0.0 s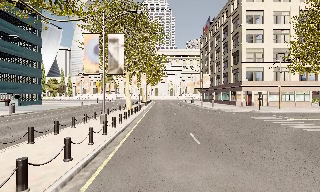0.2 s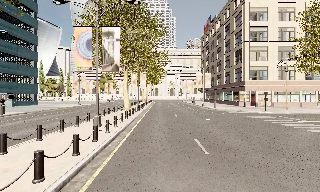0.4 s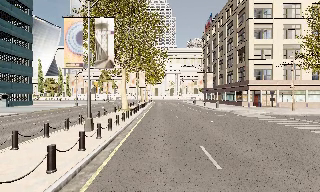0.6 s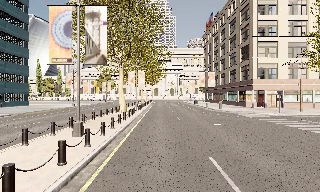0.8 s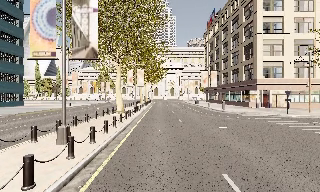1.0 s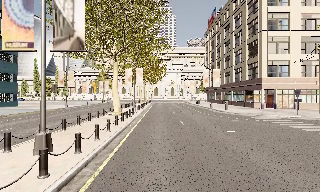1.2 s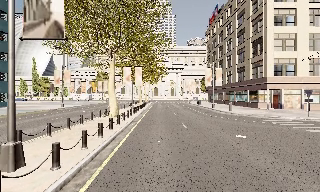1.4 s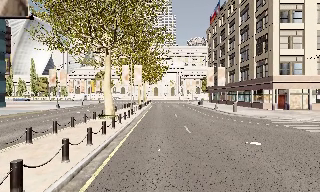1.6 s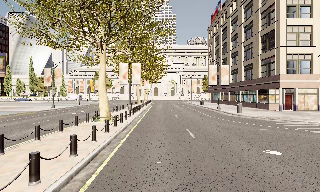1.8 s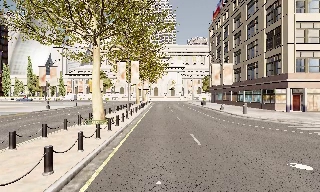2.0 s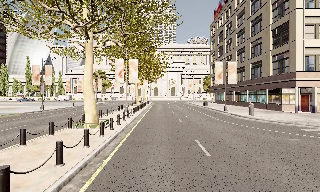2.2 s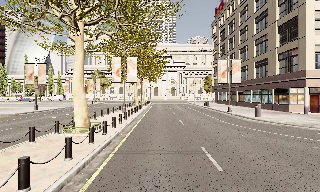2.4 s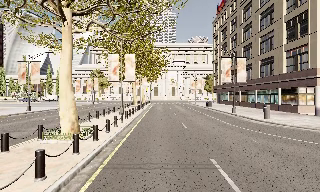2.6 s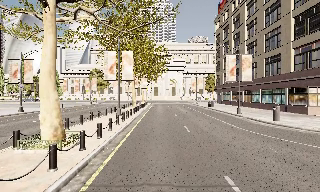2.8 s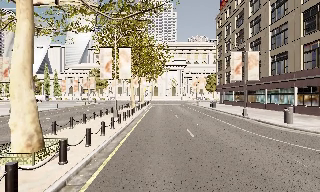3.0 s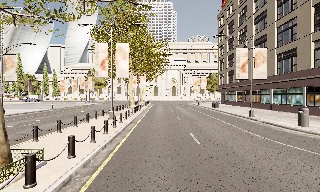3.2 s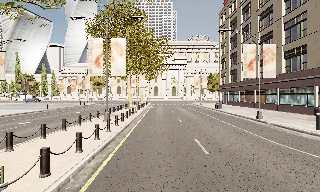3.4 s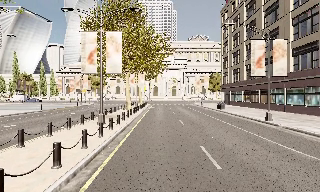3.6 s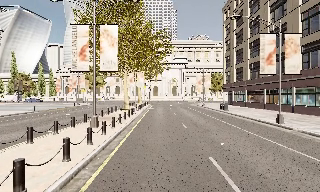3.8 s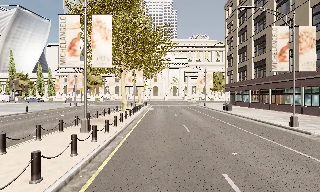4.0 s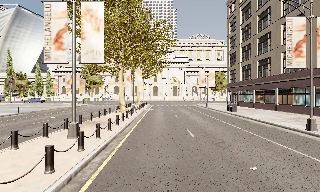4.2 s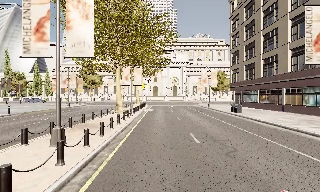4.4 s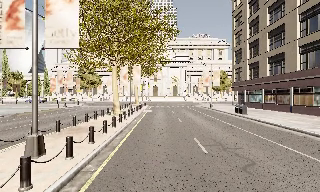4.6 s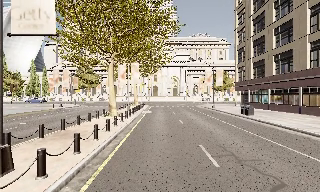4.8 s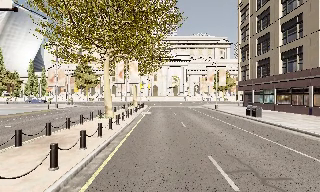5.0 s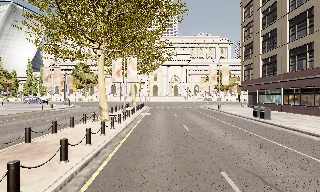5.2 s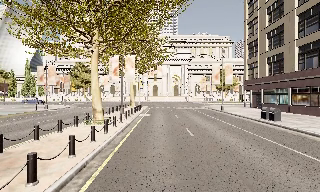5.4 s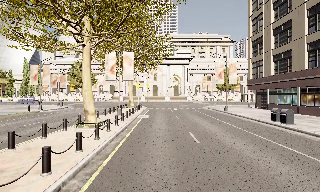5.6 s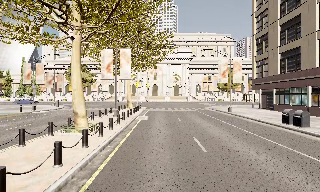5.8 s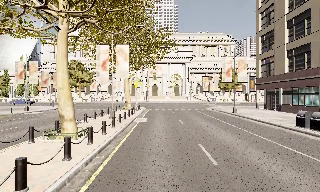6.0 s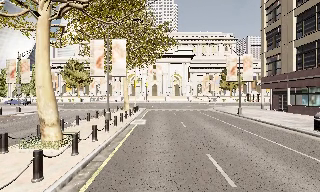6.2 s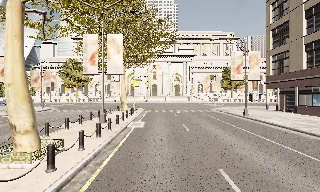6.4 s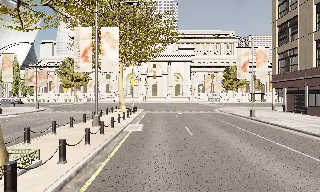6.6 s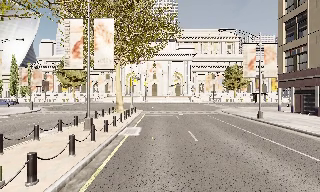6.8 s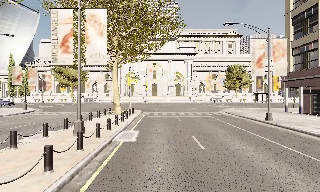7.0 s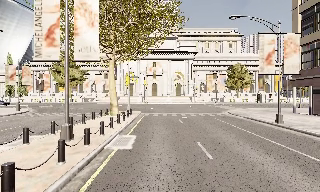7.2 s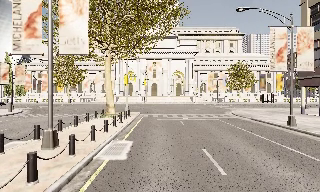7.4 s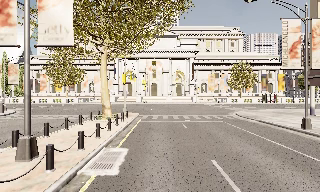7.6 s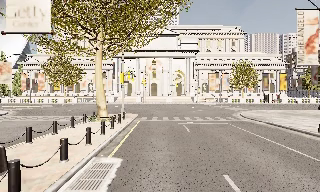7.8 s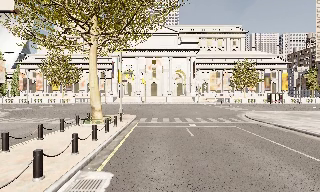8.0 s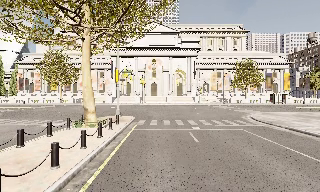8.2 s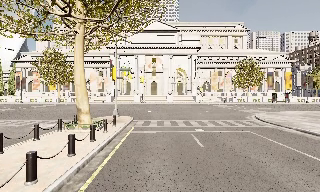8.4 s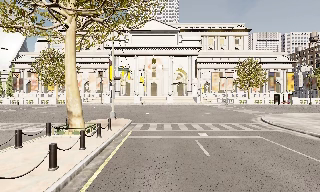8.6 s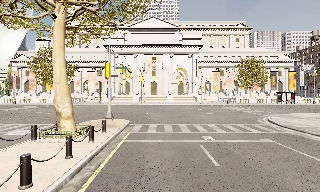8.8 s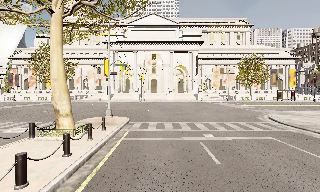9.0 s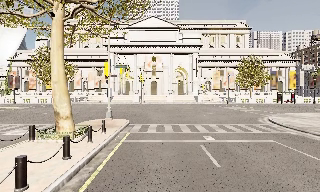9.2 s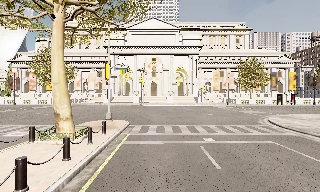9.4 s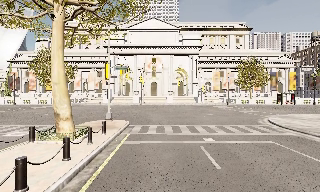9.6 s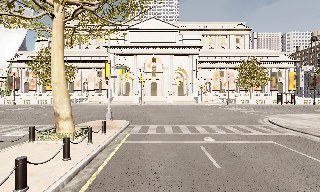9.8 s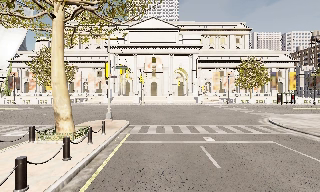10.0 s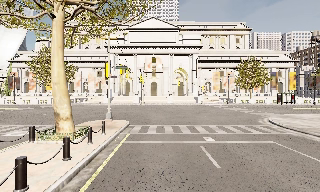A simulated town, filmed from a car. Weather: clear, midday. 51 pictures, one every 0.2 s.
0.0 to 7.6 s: The camera travels forward, about 45 m, so what stands in front looms larger.
7.6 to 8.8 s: The camera travels forward, about 5 m, so what stands in front looms larger. It loses speed.
8.8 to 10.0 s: The camera keeps its place and its aim.
The film runs forward here.
